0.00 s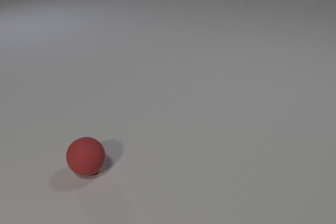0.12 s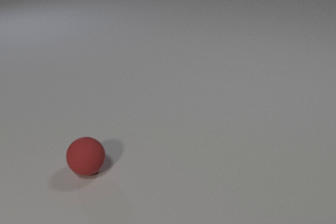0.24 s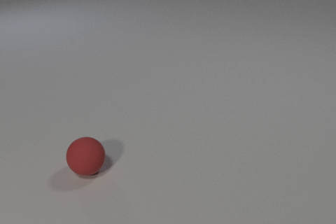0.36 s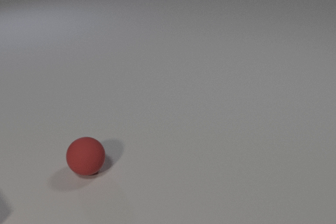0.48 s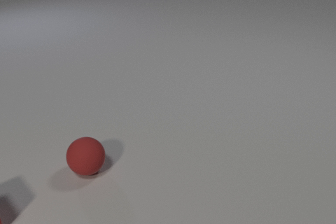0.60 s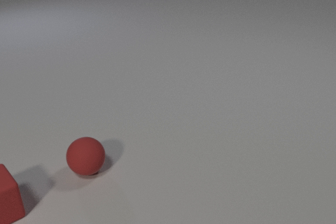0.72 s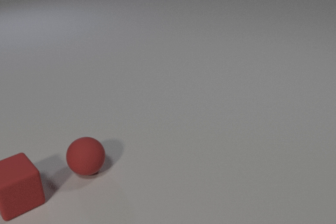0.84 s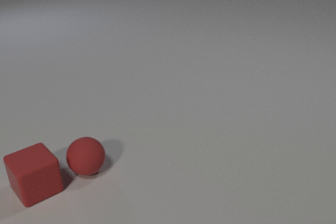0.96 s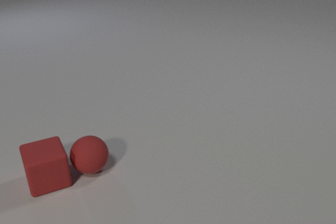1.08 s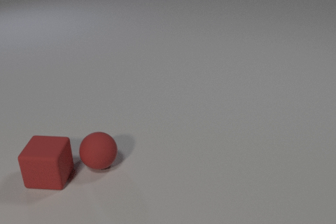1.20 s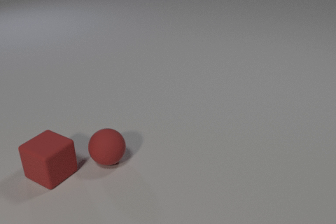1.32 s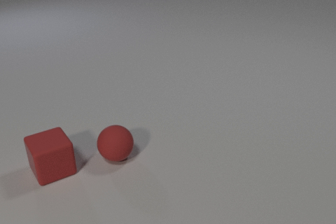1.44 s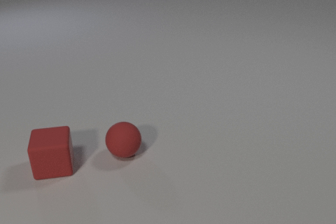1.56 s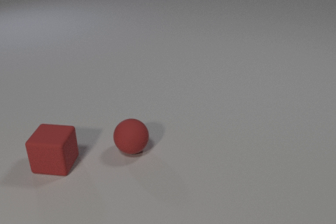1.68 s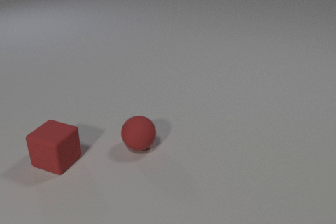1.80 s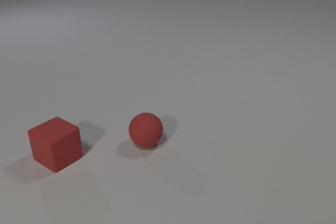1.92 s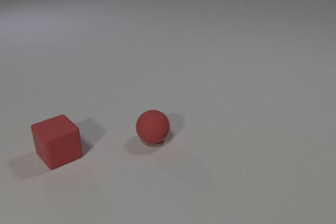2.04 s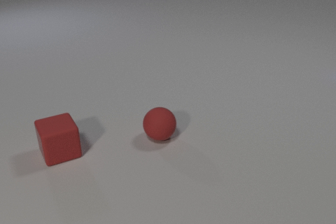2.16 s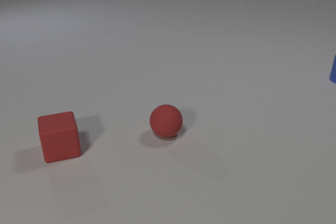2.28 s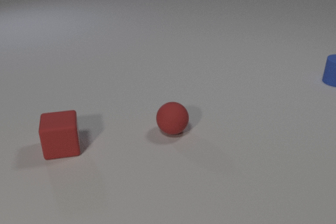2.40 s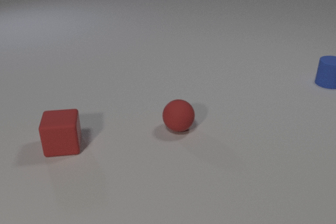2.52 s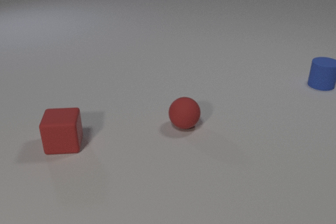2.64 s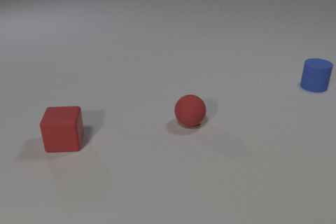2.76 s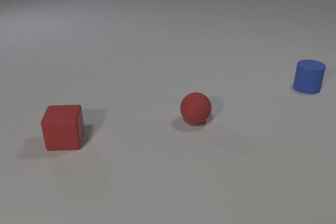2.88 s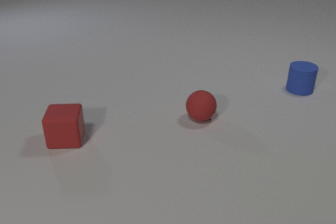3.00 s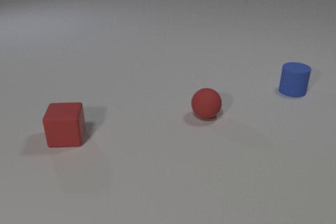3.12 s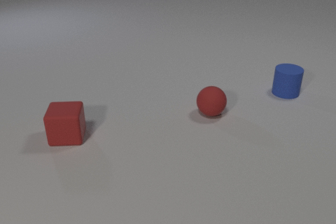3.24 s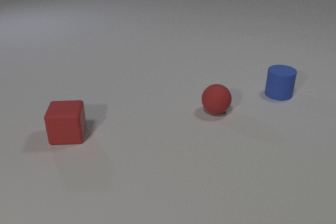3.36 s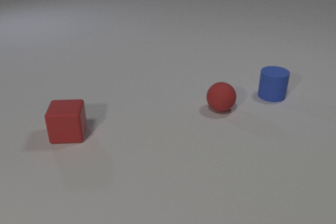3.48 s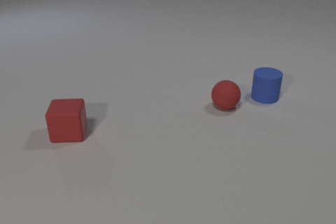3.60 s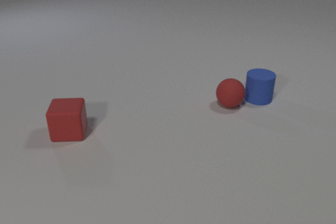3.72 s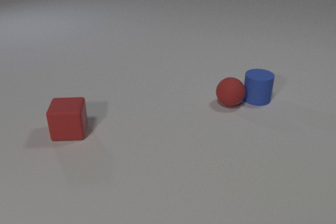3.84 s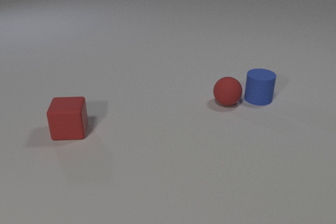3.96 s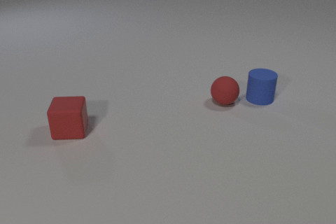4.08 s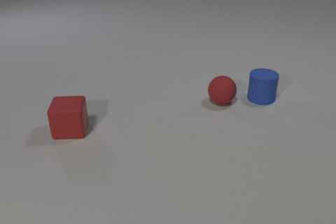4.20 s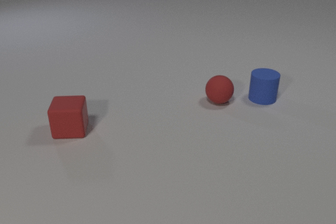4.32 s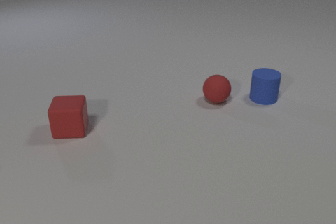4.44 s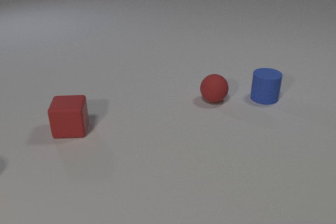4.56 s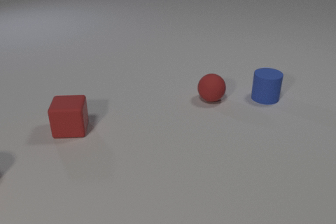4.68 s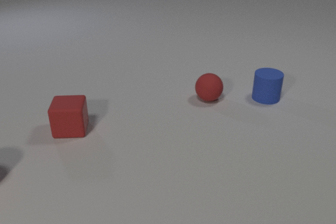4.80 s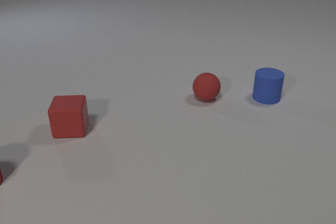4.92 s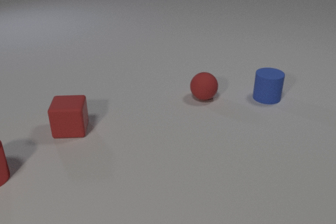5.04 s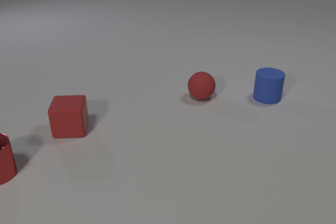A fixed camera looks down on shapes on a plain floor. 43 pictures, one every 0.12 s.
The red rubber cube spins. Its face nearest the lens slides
to the left.
The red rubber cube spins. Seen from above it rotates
clockwise.
0.00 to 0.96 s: The red rubber cube comes in at the left edge, slides to the right and away from the camera. The red rubber cube and the red rubber sphere collide.
0.96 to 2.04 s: The red rubber cube slides away from the camera, spins so that its near face slides to the left, clockwise seen from above. The red rubber sphere rolls to the right and away from the camera.
2.04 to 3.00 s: The red rubber cube slides away from the camera, spins clockwise seen from above by about 30 degrees, its near face sliding to the left. The red rubber sphere rolls to the right and away from the camera. The blue rubber cylinder comes in at the right edge, slides to the left and toward the camera.
3.00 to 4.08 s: The red rubber cube slides away from the camera. The red rubber sphere rolls away from the camera and to the right. The blue rubber cylinder slides to the left and toward the camera. The red rubber sphere and the blue rubber cylinder collide.
4.08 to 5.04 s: The red rubber sphere rolls to the left. The blue rubber cylinder slides to the right. The red metal cylinder comes in at the left edge, slides to the right and away from the camera.
What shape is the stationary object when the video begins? sphere.
Are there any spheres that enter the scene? no.
What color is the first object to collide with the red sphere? red.
